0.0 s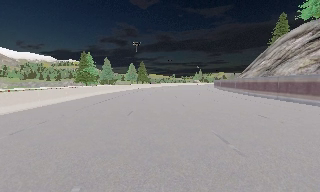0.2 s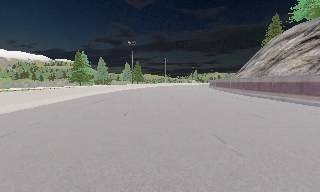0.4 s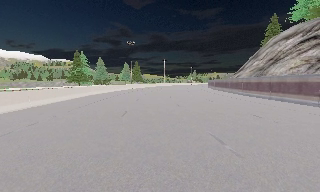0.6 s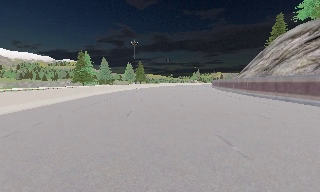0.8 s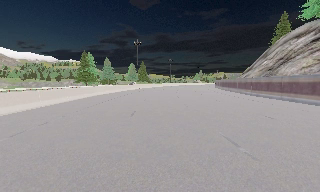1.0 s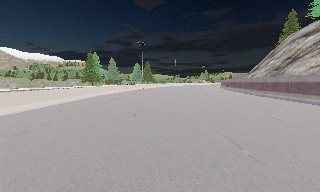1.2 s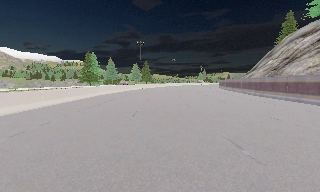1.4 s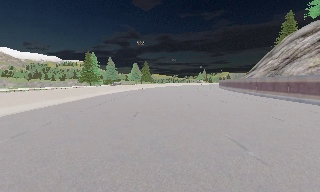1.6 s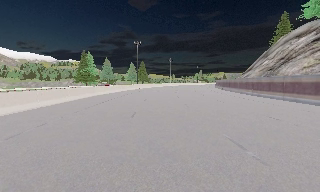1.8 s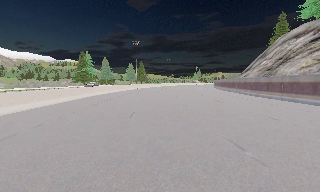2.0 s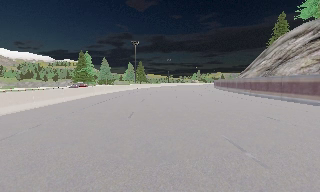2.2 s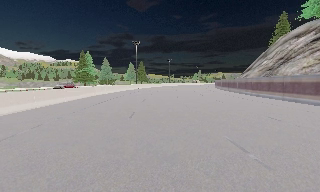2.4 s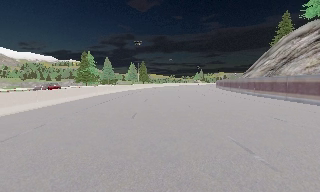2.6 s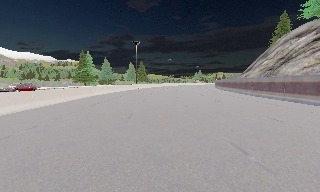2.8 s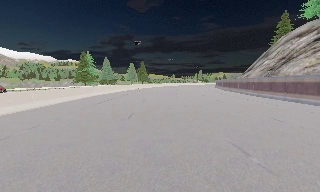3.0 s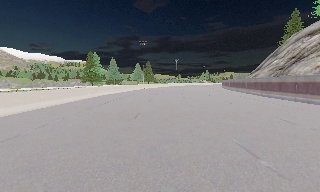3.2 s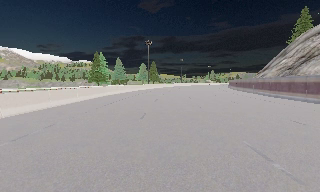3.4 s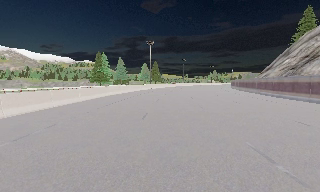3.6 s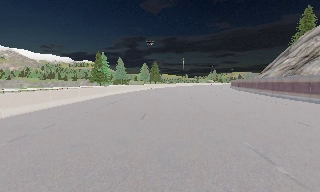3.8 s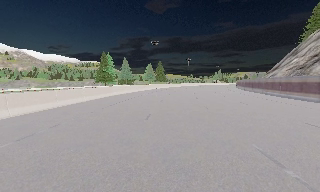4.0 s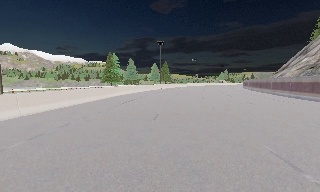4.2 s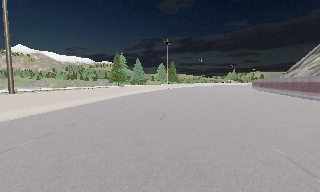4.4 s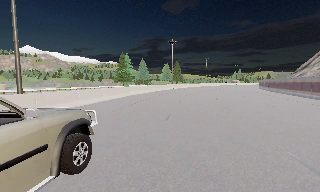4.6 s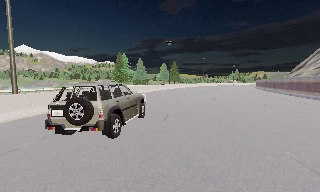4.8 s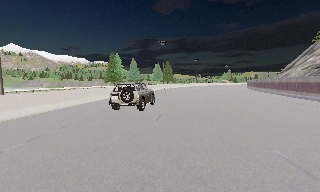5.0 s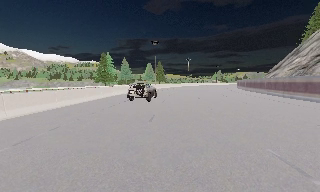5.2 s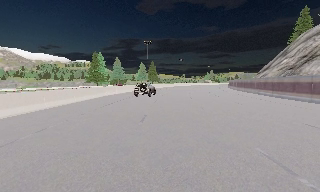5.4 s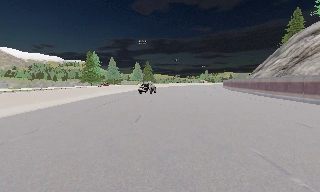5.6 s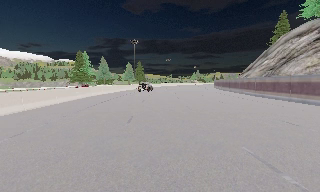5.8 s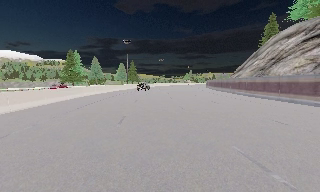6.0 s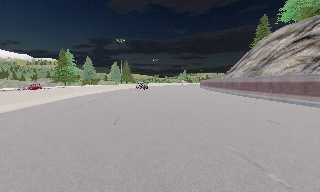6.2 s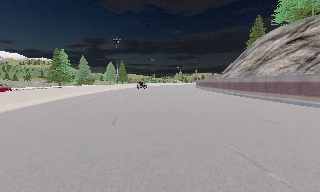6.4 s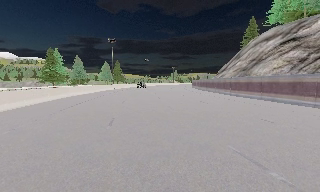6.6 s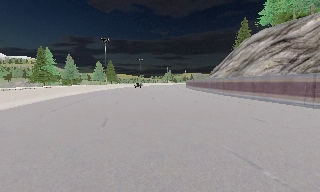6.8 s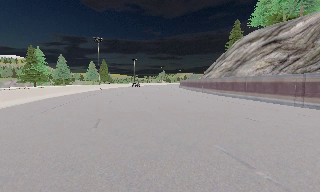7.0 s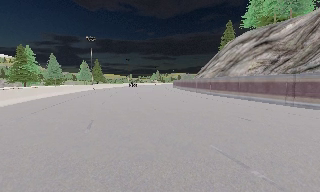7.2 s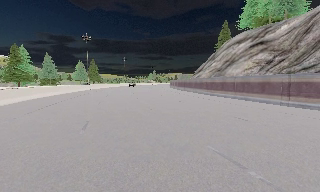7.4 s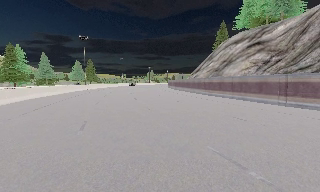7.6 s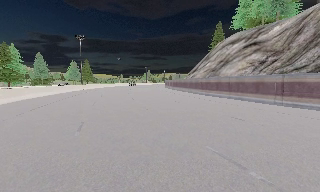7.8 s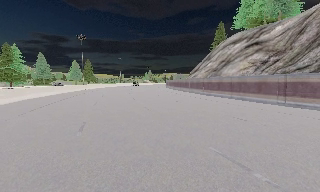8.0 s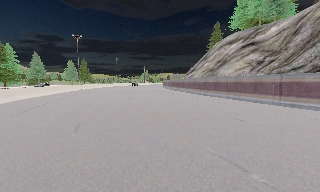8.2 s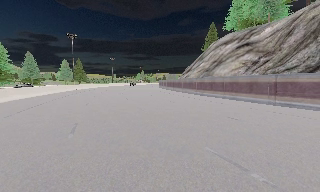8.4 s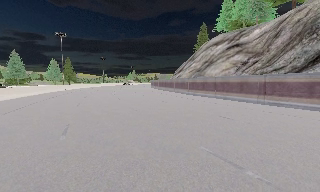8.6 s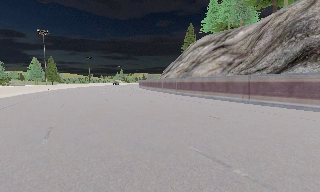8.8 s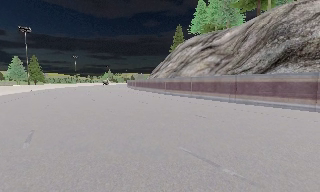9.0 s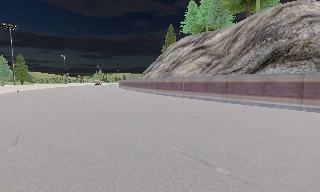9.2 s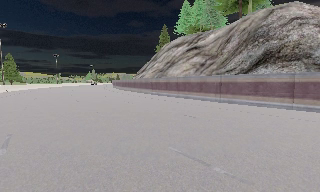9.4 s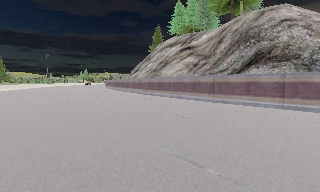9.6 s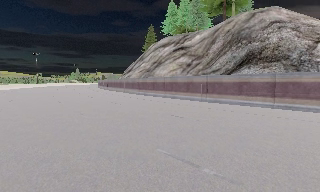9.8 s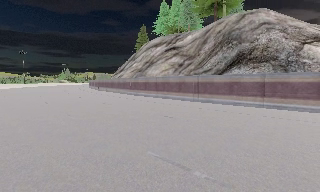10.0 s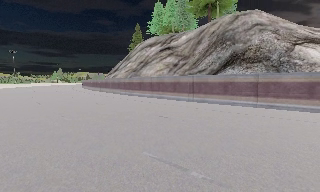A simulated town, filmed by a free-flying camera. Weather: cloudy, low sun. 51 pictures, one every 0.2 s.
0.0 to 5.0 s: The camera travels forward, about 1.5 m, so what stands in front looms larger.
5.0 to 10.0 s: The camera pans to its right, which is clockwise from overhead, by about 50 degrees. It travels forward and to its left, about 1.5 m.
The film runs forward here.
